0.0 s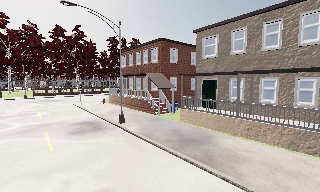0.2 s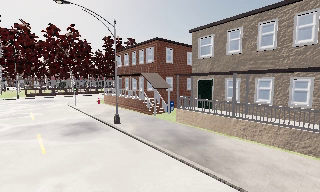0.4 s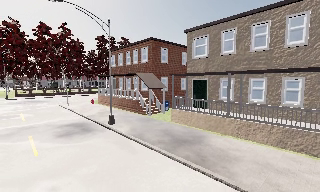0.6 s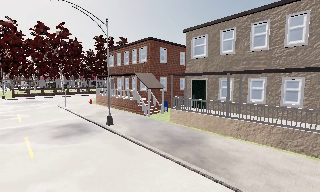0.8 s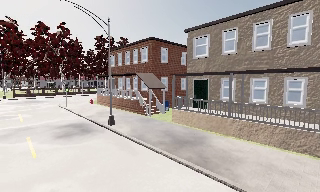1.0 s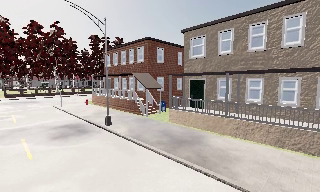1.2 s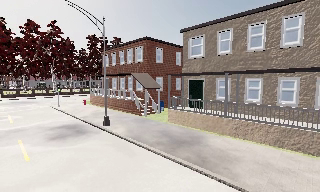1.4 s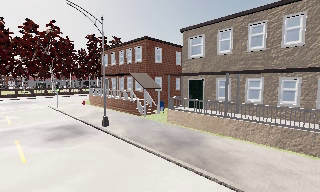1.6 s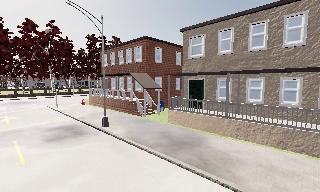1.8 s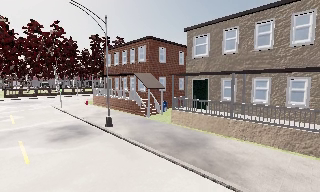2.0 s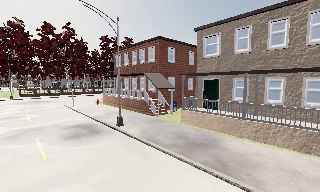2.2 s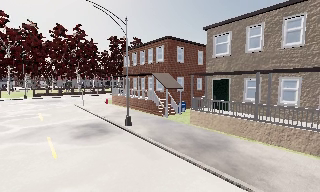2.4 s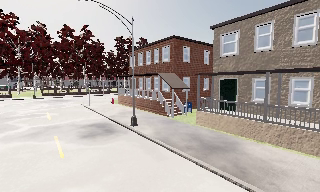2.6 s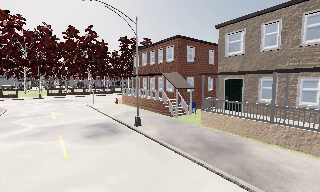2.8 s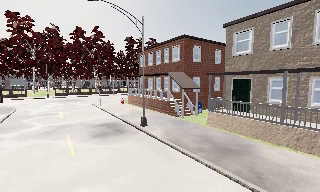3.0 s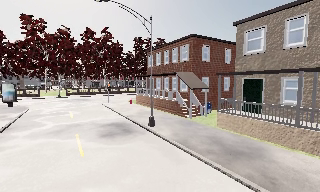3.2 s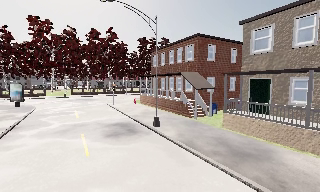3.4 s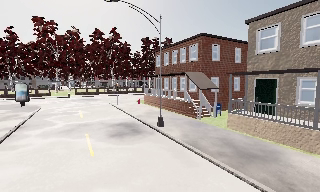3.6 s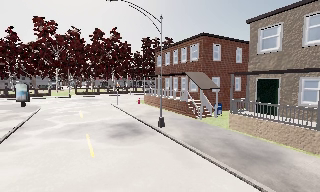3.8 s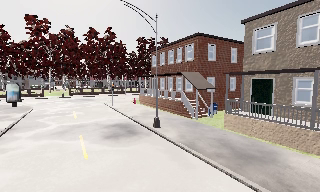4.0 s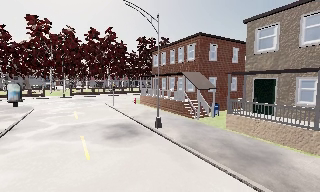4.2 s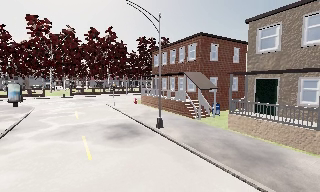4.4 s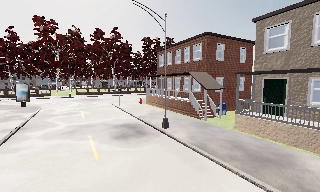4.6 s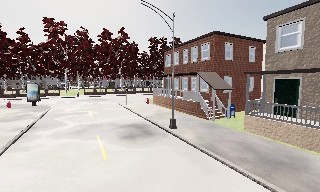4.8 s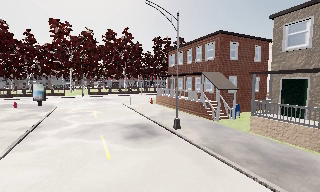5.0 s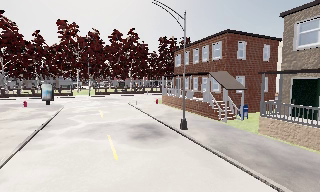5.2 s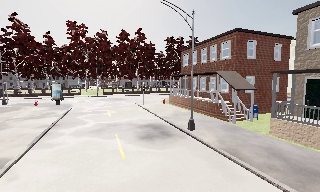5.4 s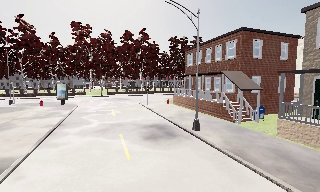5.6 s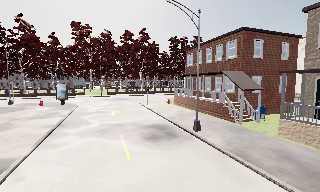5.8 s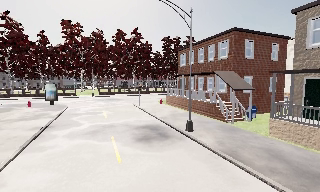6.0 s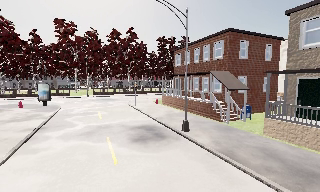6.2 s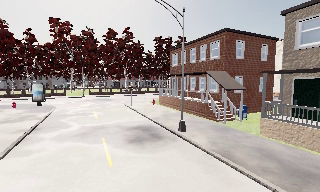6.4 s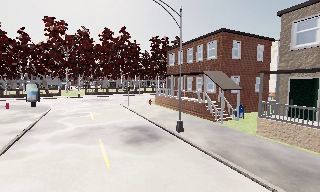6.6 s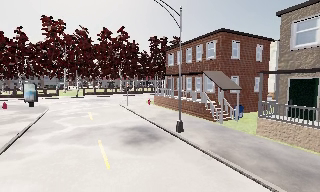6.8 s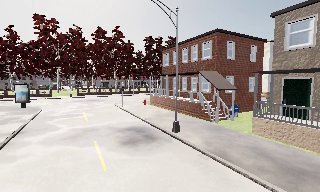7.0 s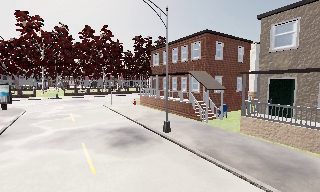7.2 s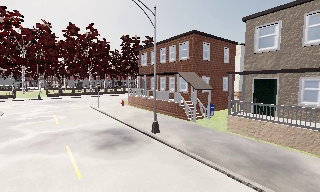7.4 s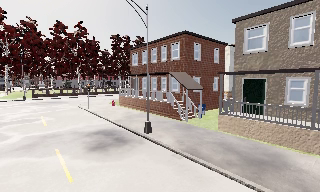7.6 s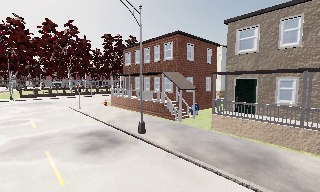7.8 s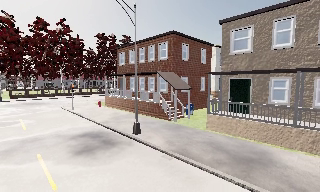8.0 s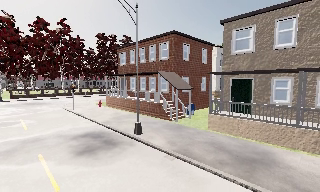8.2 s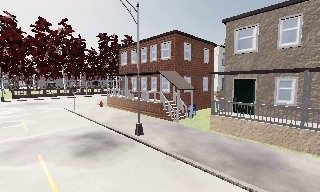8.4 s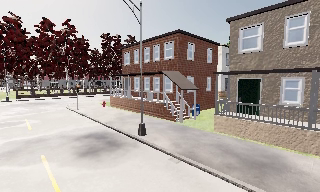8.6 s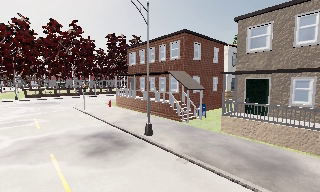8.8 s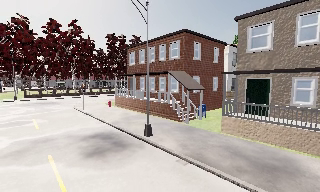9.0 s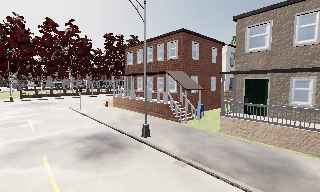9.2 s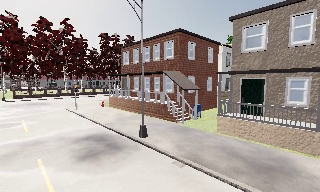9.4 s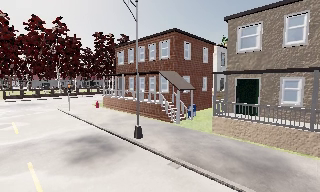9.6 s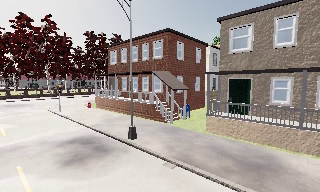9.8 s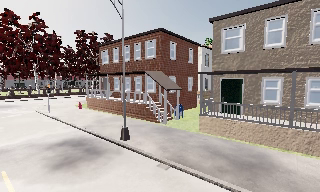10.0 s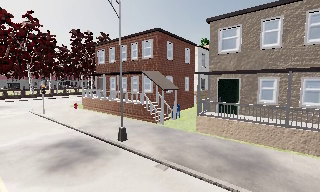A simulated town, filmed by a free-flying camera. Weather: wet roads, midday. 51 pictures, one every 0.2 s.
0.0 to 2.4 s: The camera travels forward and to its left, about 1 m, so what stands in front looms larger.
2.4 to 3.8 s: The camera travels forward, about 0.5 m, so what stands in front looms larger.
3.8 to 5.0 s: The camera shifts only a little, or ends up much as it began.
5.0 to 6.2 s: The camera travels forward, about 0.5 m, so what stands in front looms larger.
6.2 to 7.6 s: The camera pans to its right, which is clockwise from overhead, by about 20 degrees.
7.6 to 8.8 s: The camera shifts only a little, or ends up much as it began.
8.8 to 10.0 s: The camera swings to its right by about 10 degrees, and the scene slides to the left.
The film runs backward here.
